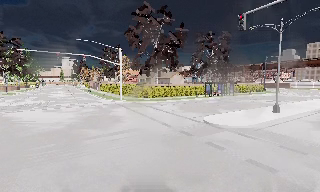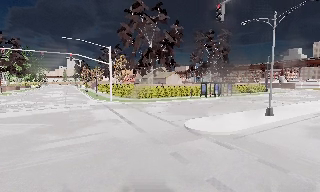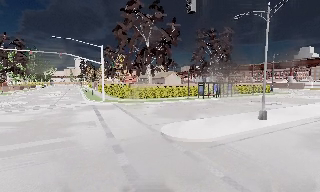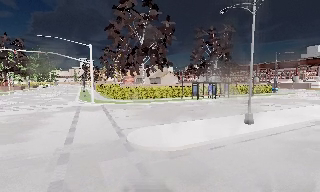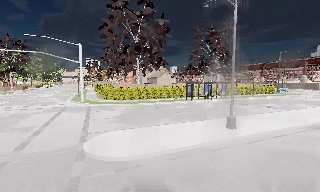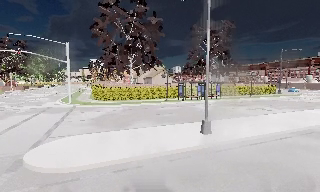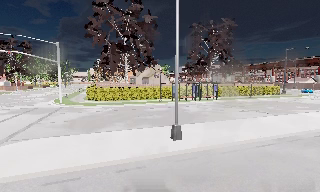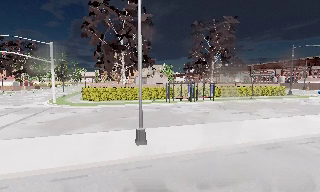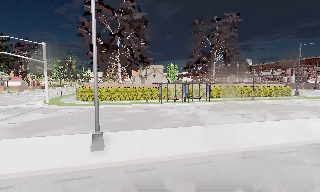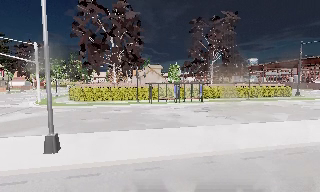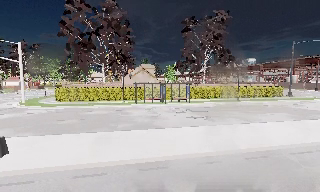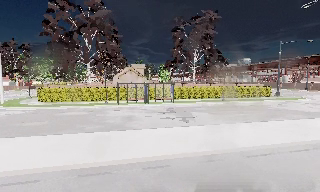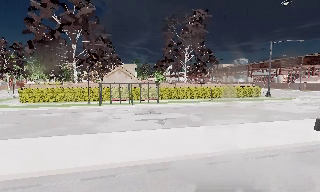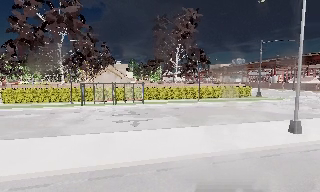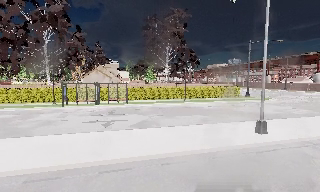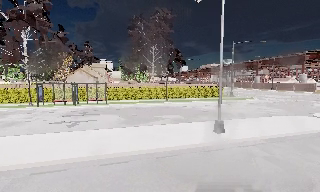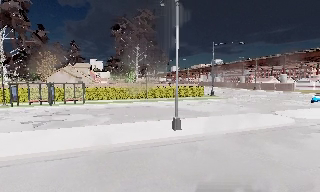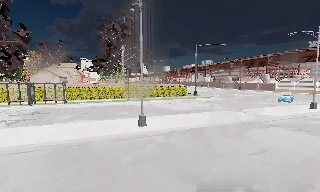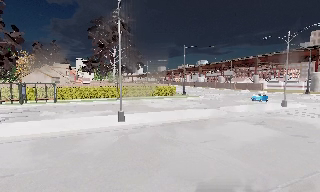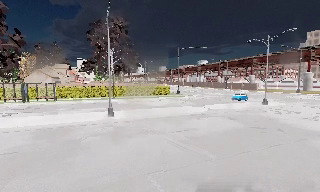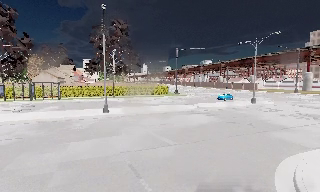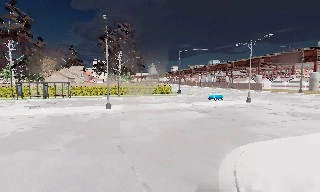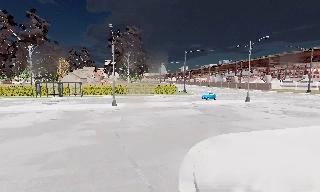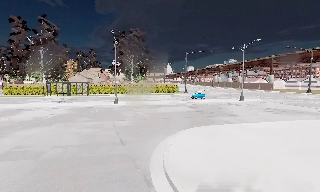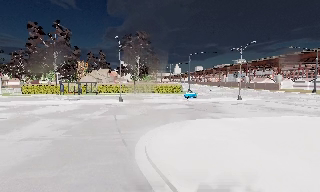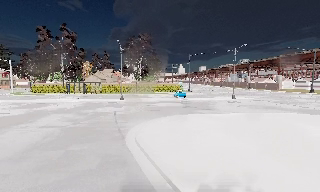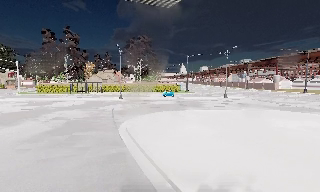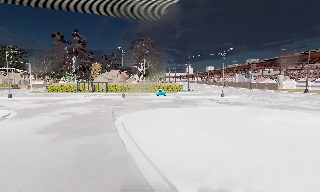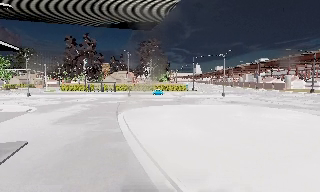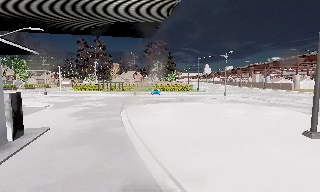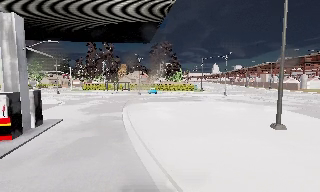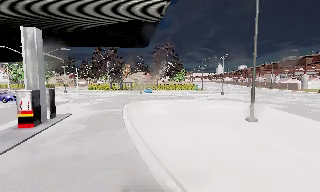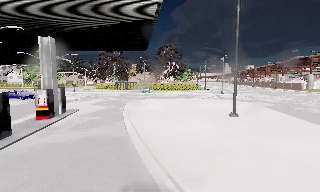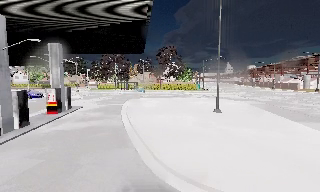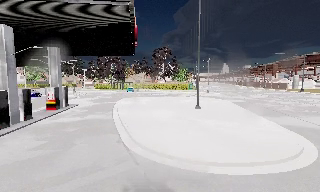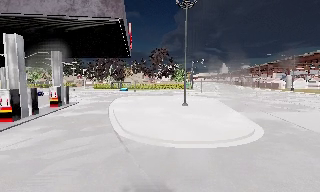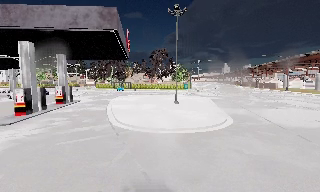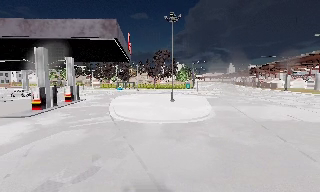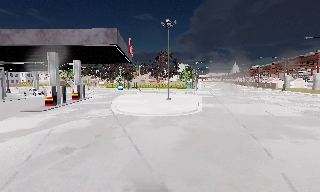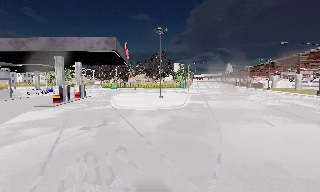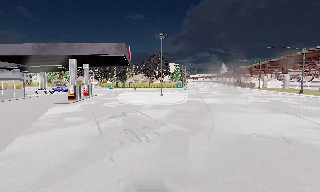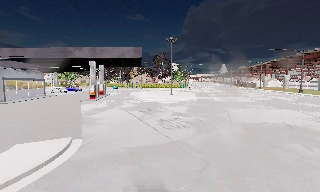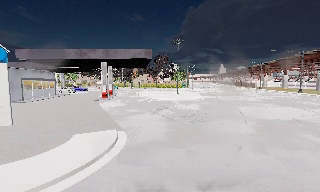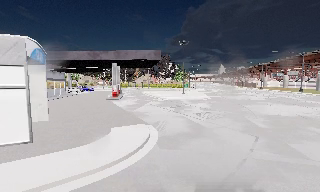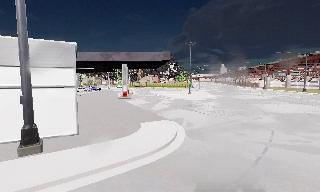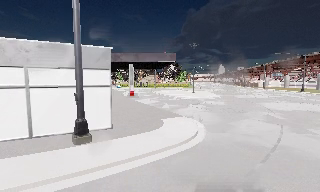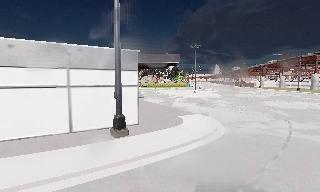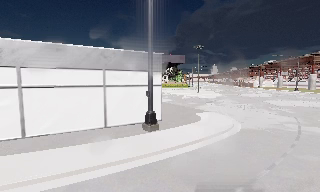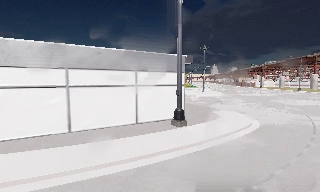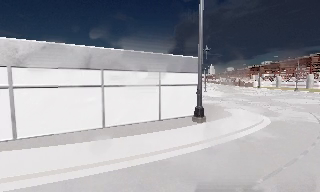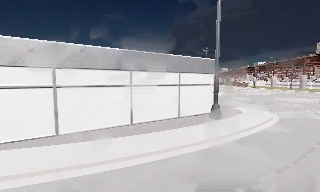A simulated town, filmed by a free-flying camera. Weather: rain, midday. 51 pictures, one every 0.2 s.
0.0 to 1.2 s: The camera pans to its left, which is counterclockwise from overhead, by about 10 degrees. It travels to its right and forward, about 13 m, so close, fixed things drift to the left.
1.2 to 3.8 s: The camera travels to its right, about 25 m, so close, fixed things drift to the left.
3.8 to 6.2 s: The camera pans to its left, which is counterclockwise from overhead, by about 30 degrees. It travels backward and to its right, about 25 m, so what stands in front gets smaller.
6.2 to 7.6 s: The camera travels backward and to its right, about 16 m, so what stands in front gets smaller.
7.6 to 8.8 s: The camera travels backward and to its left, about 15 m, so what stands in front gets smaller. It loses speed.
8.8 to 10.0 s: The camera travels to its left and backward, about 12 m, so close, fixed things drift to the right.
The film runs forward here.
